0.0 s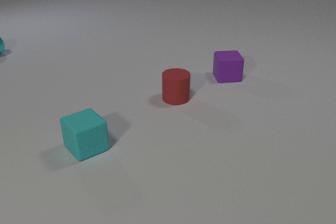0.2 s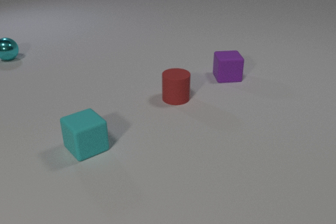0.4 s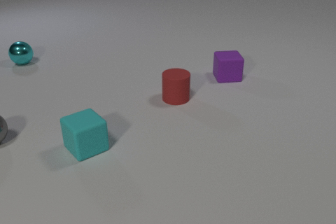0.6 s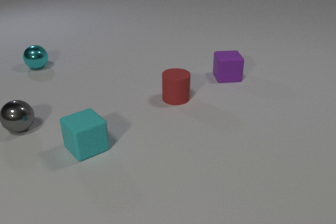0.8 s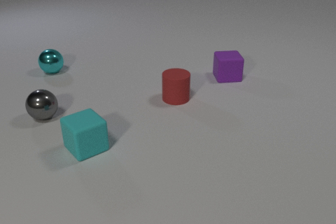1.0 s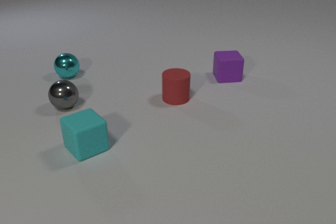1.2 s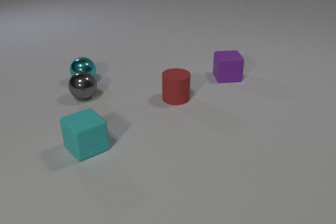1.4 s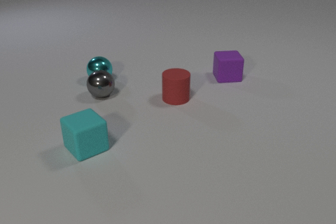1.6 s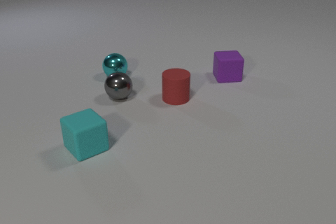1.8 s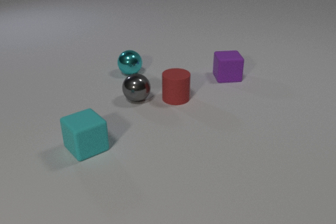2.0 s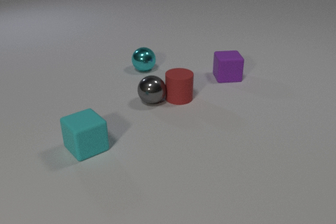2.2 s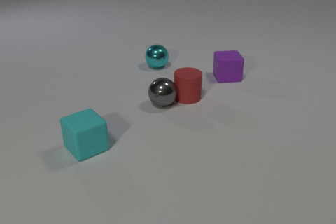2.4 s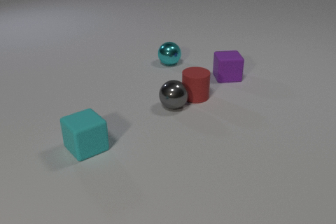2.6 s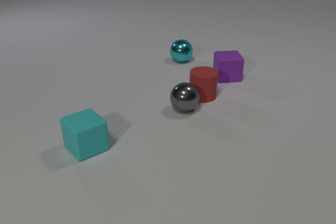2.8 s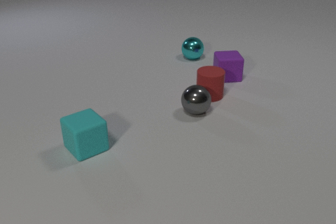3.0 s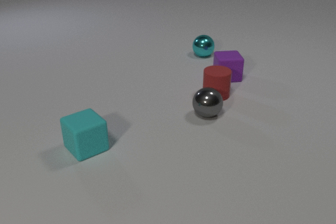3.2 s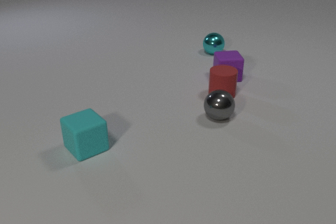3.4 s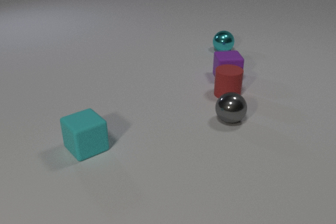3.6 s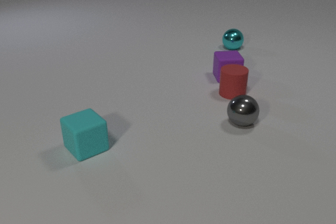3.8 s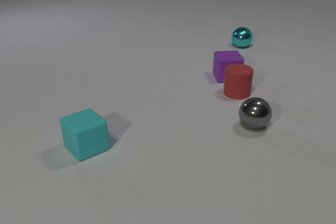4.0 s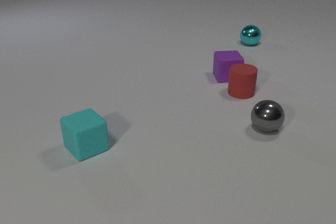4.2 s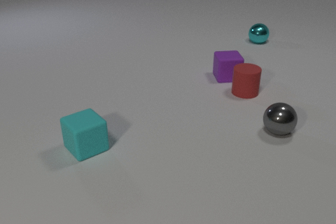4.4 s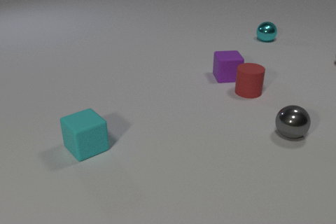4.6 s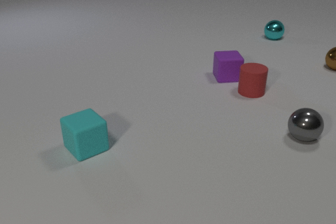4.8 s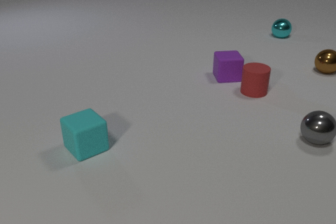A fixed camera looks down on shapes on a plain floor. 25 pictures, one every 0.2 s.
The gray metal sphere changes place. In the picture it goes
to the right.
The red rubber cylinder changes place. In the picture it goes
to the right.
0.0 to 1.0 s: The gray metal sphere comes in at the left edge, rolls to the right and away from the camera. The cyan metal sphere rolls toward the camera and to the right.
1.0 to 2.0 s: The gray metal sphere rolls to the right. The cyan metal sphere rolls to the right. The gray metal sphere and the cyan metal sphere collide. The gray metal sphere and the red rubber cylinder collide.
2.0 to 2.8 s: The gray metal sphere rolls to the right and toward the camera. The cyan metal sphere rolls to the right and away from the camera. The red rubber cylinder slides to the right.
2.8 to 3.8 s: The gray metal sphere rolls to the right. The cyan metal sphere rolls to the right and away from the camera. The red rubber cylinder slides to the right.
3.8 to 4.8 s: The gray metal sphere rolls to the right. The cyan metal sphere rolls away from the camera and to the right. The red rubber cylinder slides to the right and away from the camera. The brown metal sphere comes in at the right edge, rolls toward the camera and to the left.
Are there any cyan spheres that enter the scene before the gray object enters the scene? yes.
What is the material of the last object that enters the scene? metal.
Are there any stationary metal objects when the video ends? no.
